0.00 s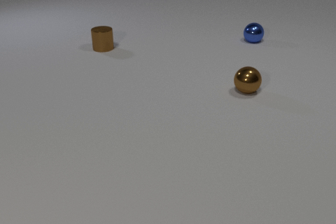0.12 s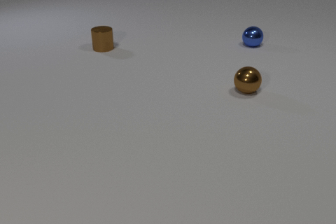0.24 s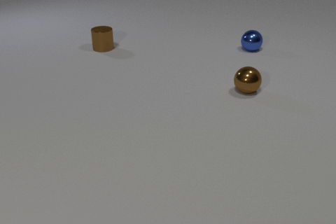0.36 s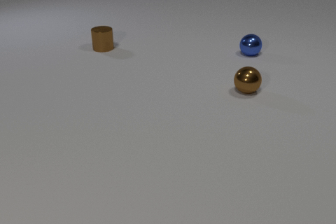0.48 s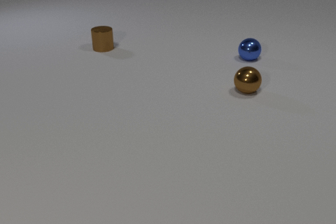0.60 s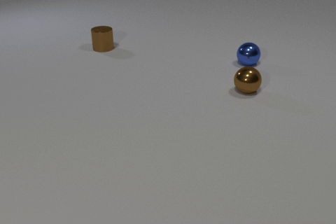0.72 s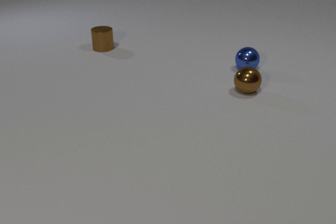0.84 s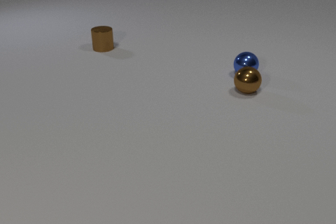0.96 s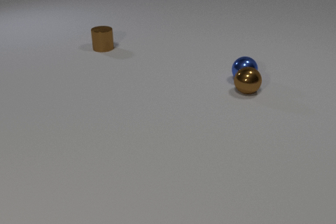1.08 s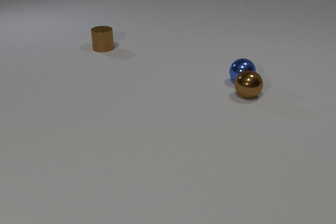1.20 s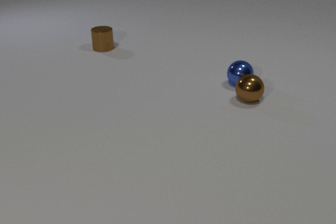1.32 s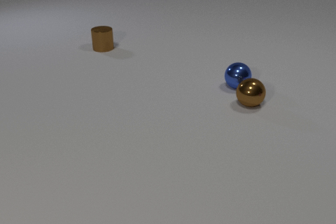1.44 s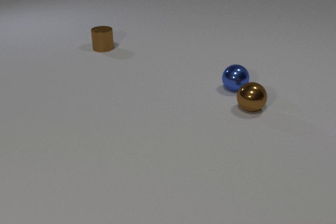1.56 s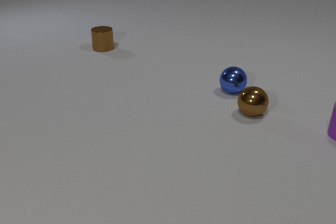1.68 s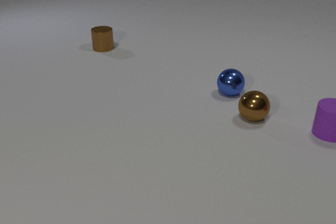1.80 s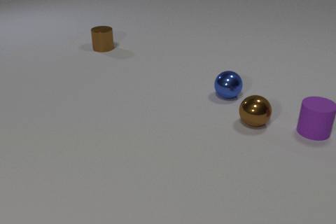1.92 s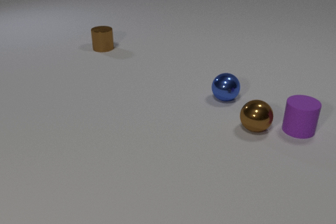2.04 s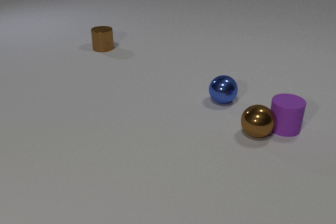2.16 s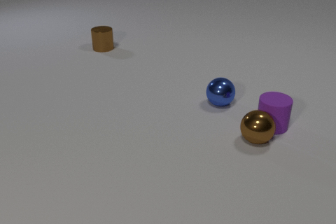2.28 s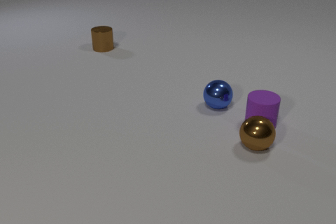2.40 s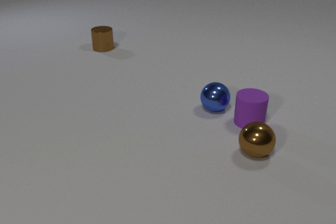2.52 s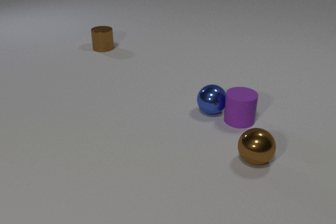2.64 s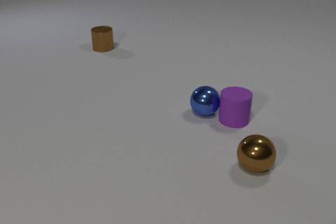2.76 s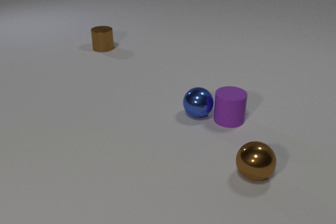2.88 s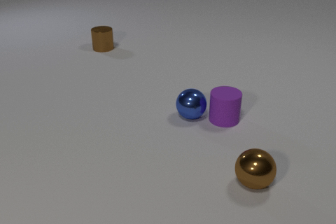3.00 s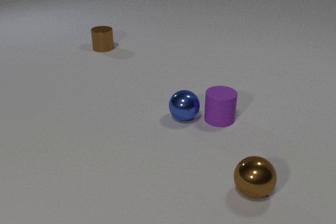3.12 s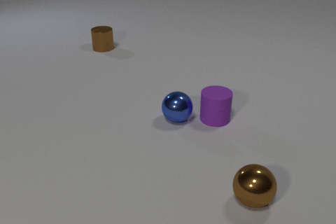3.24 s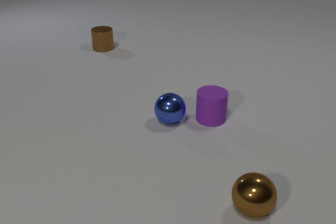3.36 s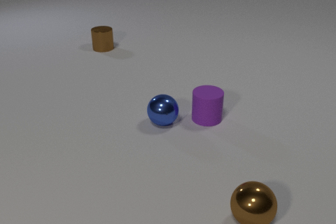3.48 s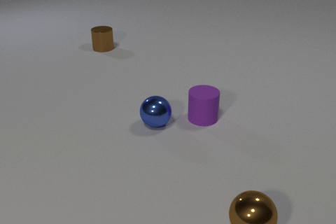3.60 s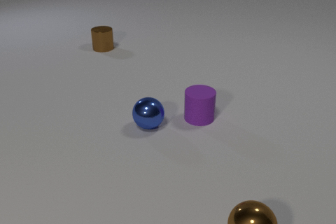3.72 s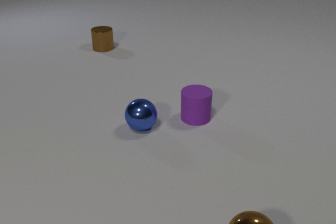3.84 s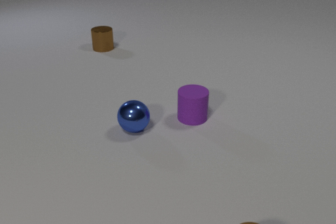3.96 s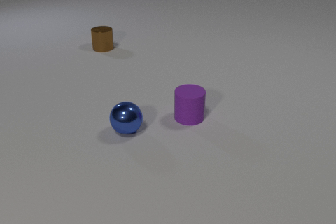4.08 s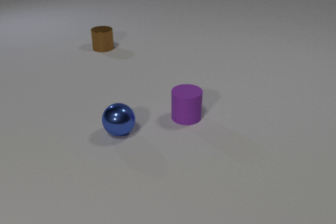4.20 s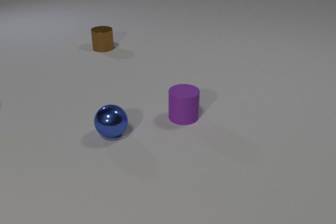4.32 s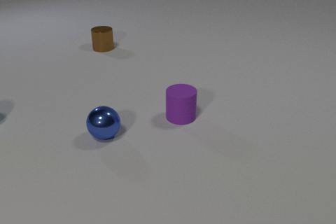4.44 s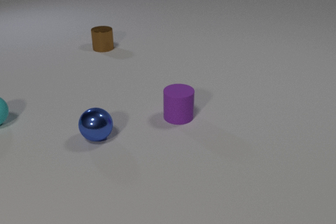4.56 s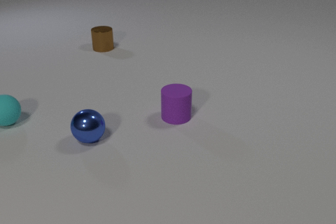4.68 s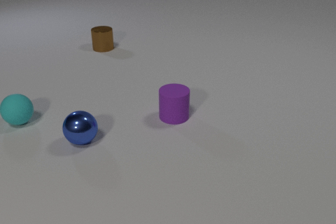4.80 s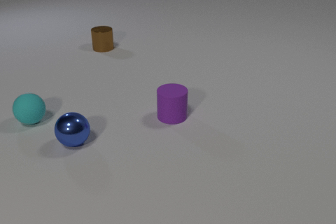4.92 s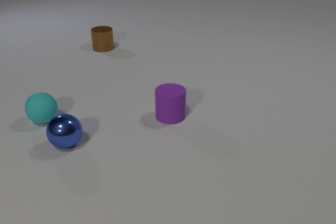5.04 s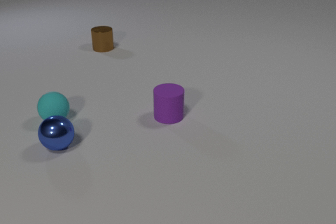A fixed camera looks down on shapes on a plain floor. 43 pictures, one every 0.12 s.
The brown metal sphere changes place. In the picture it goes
toward the camera.
The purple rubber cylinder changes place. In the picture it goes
to the left.
0.00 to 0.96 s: The blue metal sphere rolls toward the camera. The blue metal sphere and the brown metal sphere collide.
0.96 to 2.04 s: The blue metal sphere rolls toward the camera. The brown metal sphere rolls toward the camera. The purple rubber cylinder comes in at the right edge, slides to the left. The brown metal sphere and the purple rubber cylinder collide.
2.04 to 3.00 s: The blue metal sphere rolls toward the camera and to the left. The brown metal sphere rolls toward the camera. The purple rubber cylinder slides to the left. The blue metal sphere and the purple rubber cylinder collide.
3.00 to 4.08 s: The blue metal sphere rolls to the left. The brown metal sphere rolls toward the camera, leaves at the bottom edge. The purple rubber cylinder slides to the left.
4.08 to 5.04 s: The blue metal sphere rolls to the left. The purple rubber cylinder slides to the left. The cyan rubber sphere comes in at the left edge, rolls to the right.
How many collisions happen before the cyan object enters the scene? 3.
What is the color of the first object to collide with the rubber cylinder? brown.
Are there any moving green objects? no.
